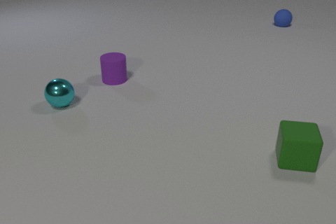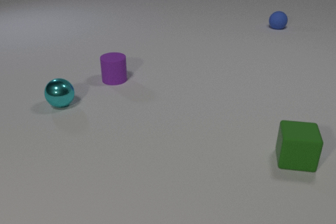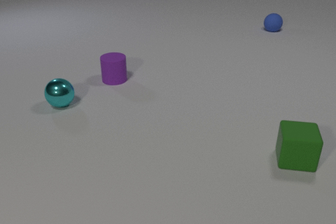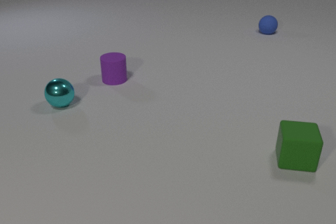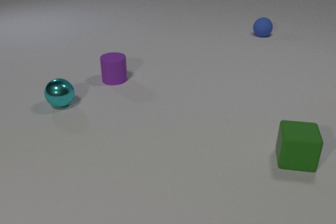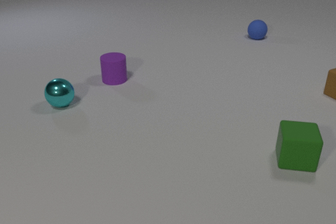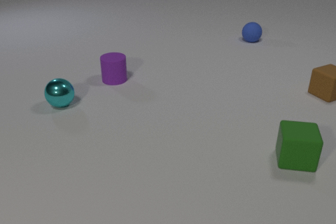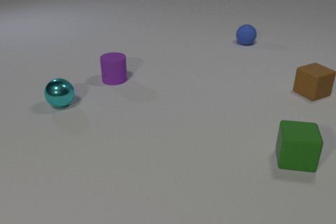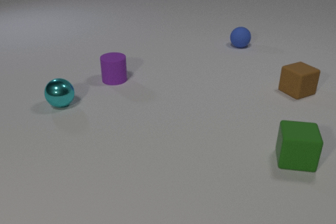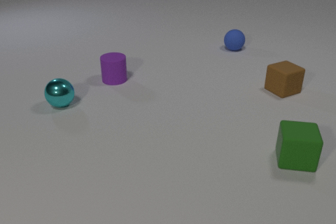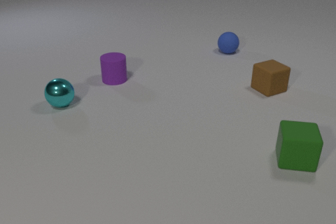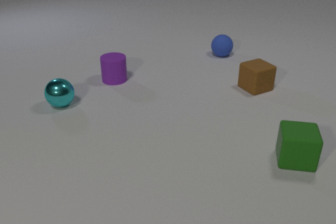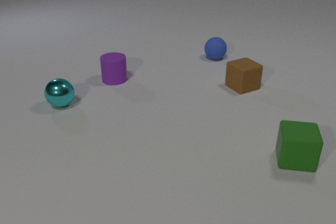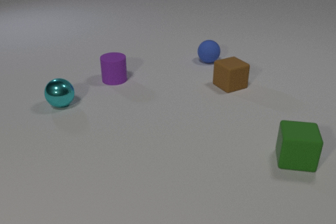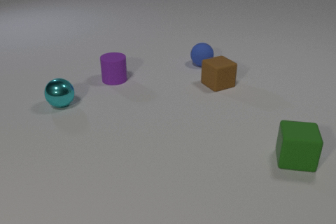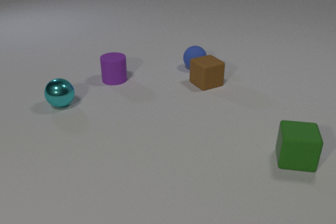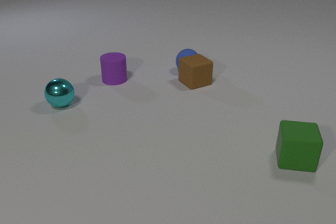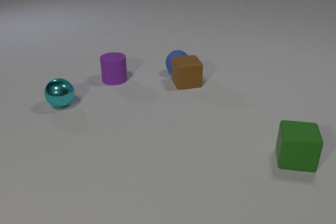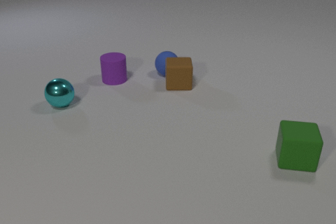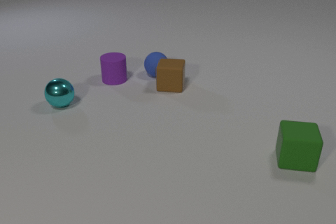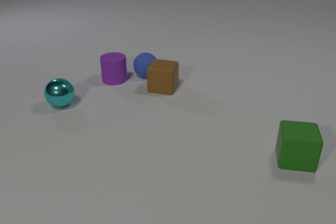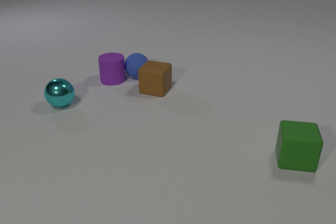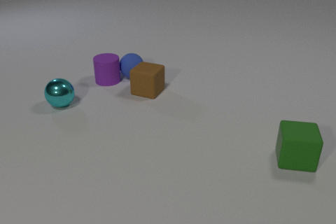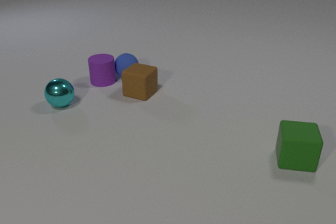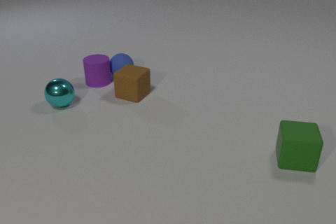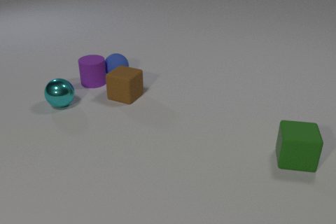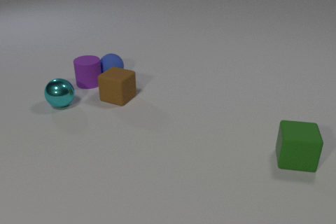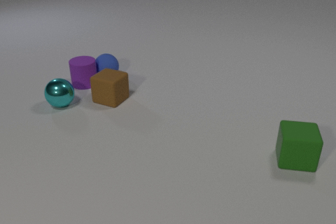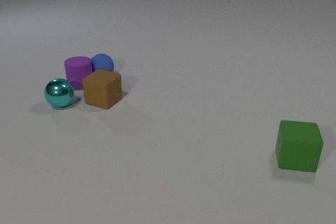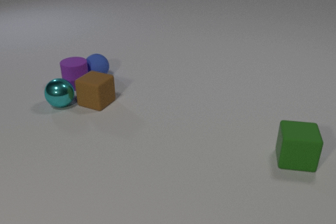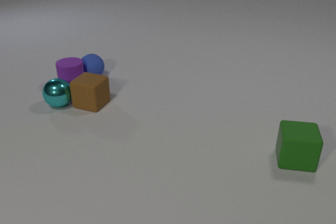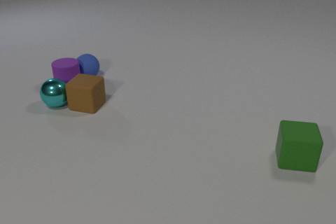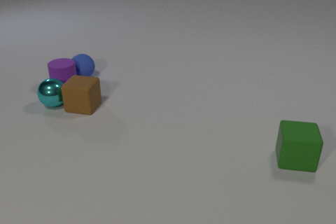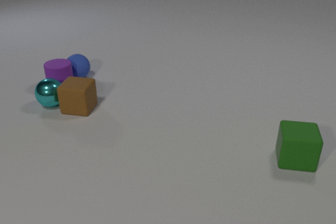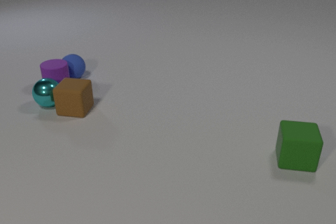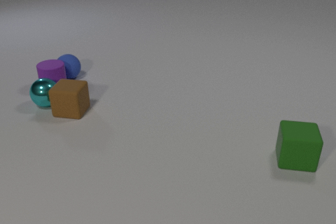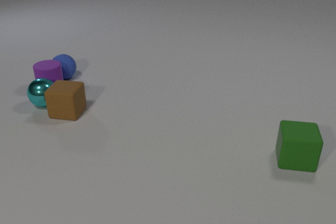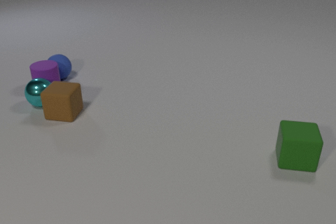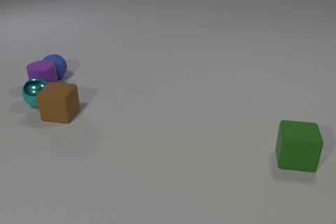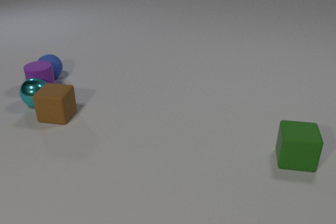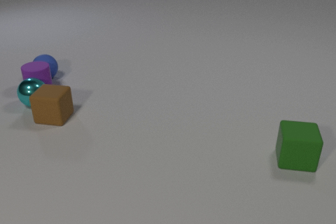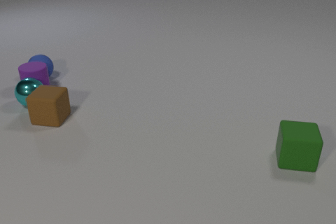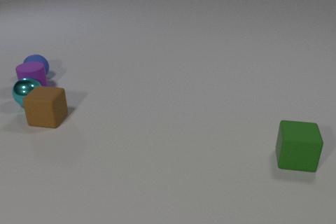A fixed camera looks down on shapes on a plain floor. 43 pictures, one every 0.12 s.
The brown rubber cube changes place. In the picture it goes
to the left.
The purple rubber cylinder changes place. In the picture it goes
to the left.
0.00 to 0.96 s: The brown rubber cube comes in at the right edge, slides to the left. The blue rubber sphere rolls toward the camera and to the left.
0.96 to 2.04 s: The brown rubber cube slides to the left. The blue rubber sphere rolls toward the camera and to the left. The brown rubber cube and the blue rubber sphere collide.
2.04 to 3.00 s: The brown rubber cube slides to the left and toward the camera, spins clockwise seen from above by about 45 degrees, its near face sliding to the left. The blue rubber sphere rolls to the left. The purple rubber cylinder slides to the left. The blue rubber sphere and the purple rubber cylinder collide.
3.00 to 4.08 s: The brown rubber cube slides to the left and toward the camera. The blue rubber sphere rolls to the left. The purple rubber cylinder slides to the left. The cyan metal sphere rolls to the left. The brown rubber cube and the cyan metal sphere collide.
4.08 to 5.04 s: The brown rubber cube slides to the left and toward the camera. The blue rubber sphere rolls to the left. The purple rubber cylinder slides to the left. The cyan metal sphere rolls to the left.
Are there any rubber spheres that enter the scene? no.
How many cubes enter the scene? 1.
What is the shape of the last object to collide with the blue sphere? cylinder.
